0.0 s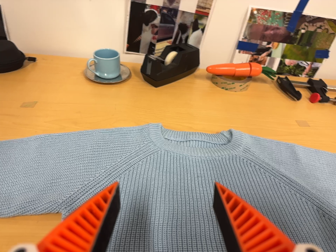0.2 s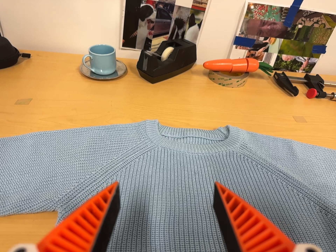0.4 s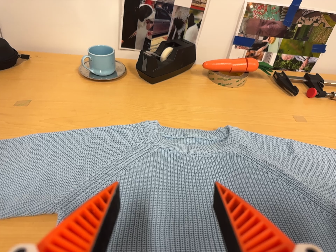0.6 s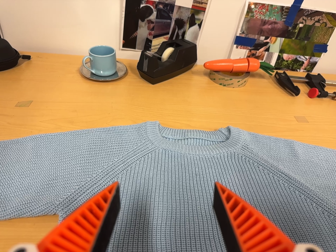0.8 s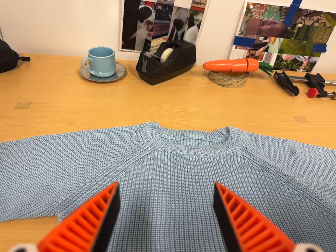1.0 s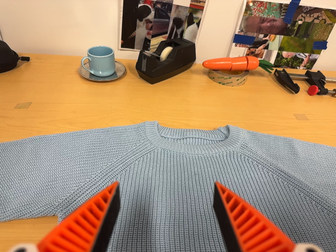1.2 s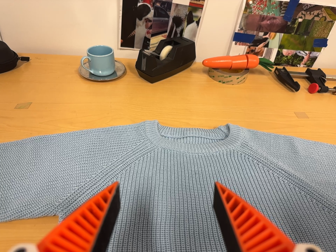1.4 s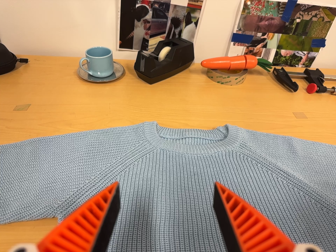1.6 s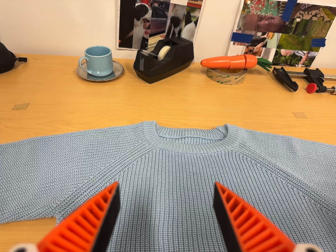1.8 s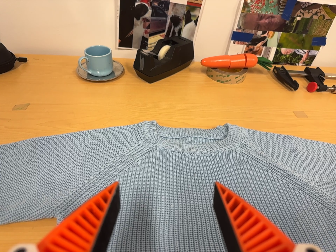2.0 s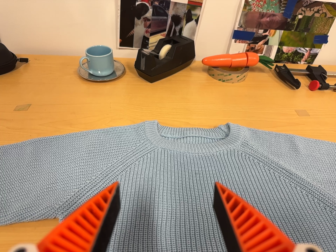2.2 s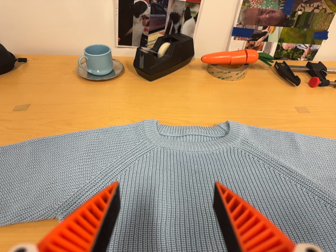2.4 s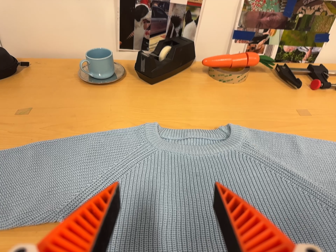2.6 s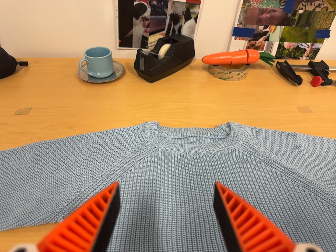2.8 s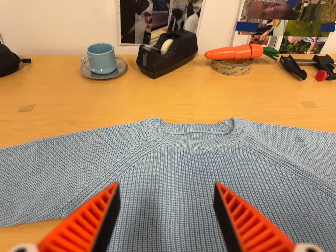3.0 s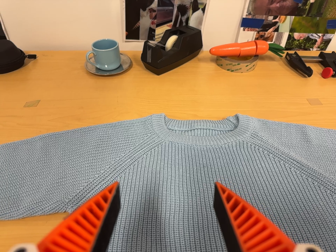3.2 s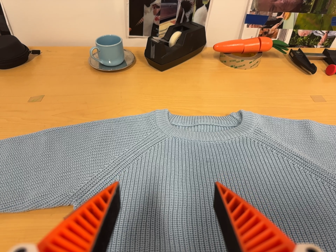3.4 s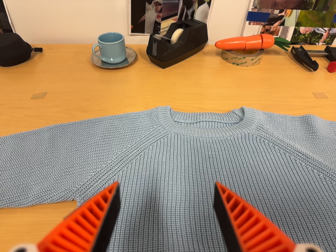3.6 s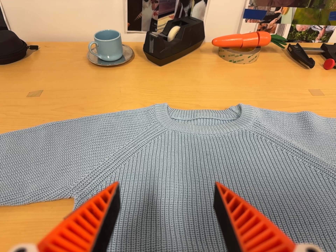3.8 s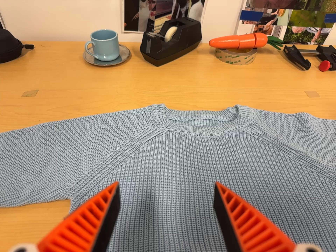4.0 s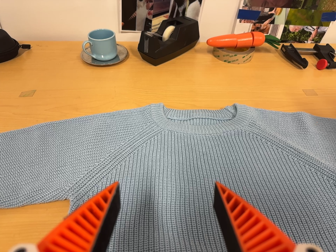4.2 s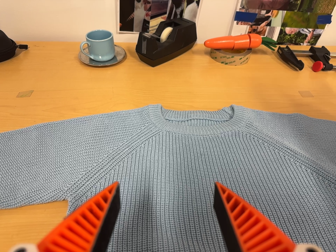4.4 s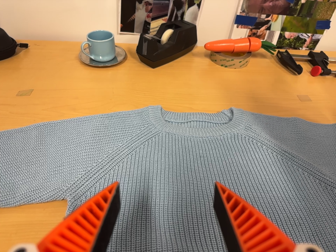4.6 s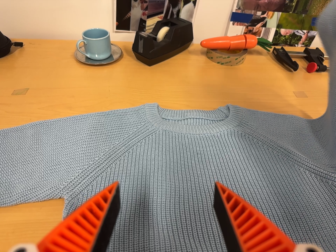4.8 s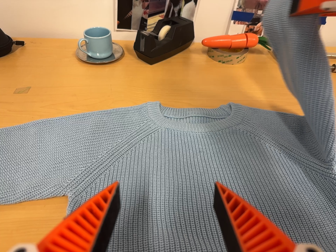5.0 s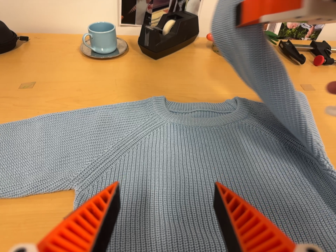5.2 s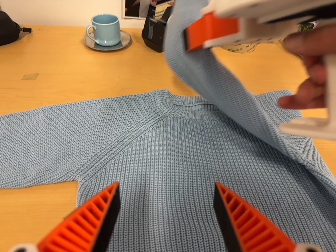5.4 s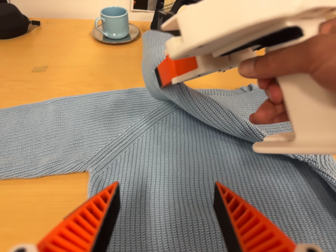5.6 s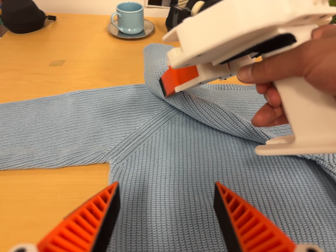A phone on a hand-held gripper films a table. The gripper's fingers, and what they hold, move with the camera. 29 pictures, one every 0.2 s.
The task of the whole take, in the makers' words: right arm across.
0.0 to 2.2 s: The camera shifts only a little, or ends up much as it began.
2.2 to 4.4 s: The camera shifts only a little, or ends up much as it began.
4.4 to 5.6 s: The camera travels to its left, about 5 cm, so close, fixed things drift to the right.
The film runs forward here.
